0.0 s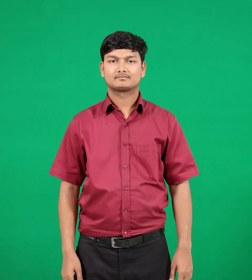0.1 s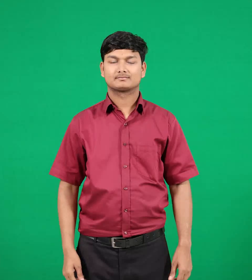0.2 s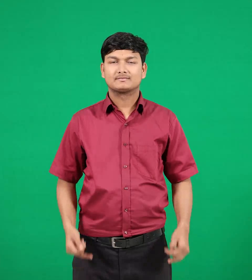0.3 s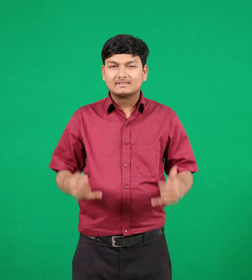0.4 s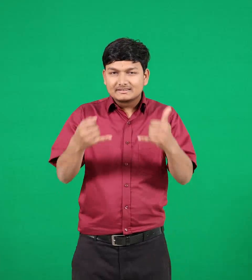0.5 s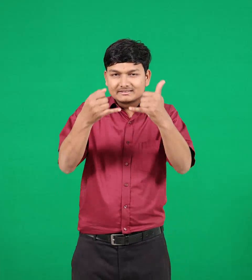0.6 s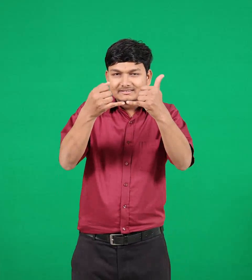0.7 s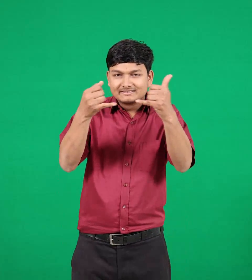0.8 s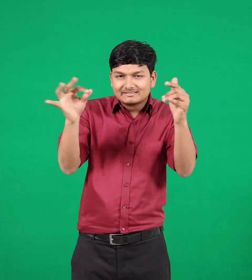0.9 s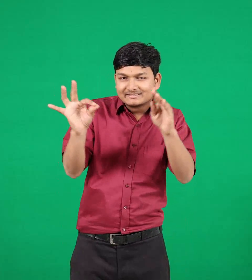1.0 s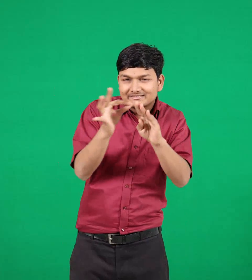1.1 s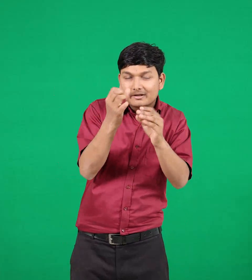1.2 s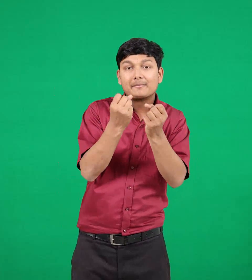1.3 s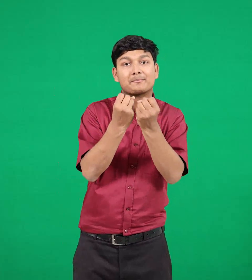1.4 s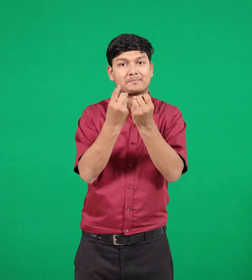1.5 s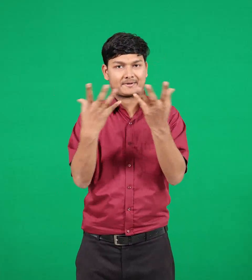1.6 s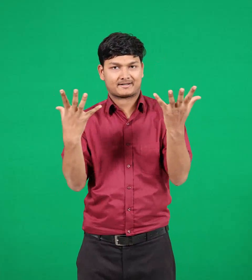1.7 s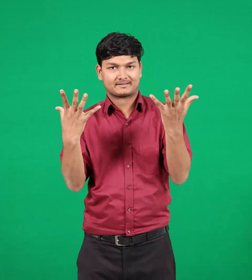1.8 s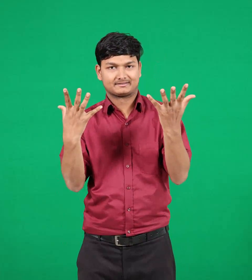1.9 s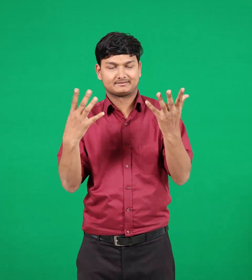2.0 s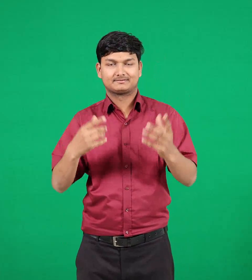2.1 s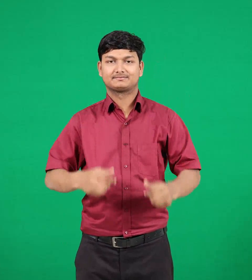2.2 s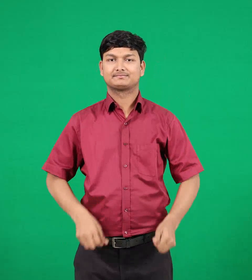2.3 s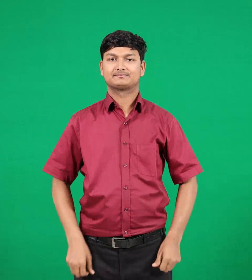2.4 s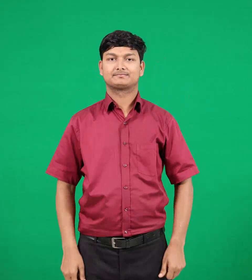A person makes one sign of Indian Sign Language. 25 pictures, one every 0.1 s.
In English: threads
